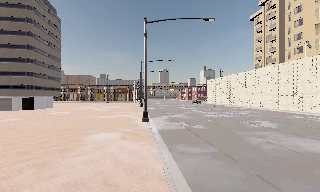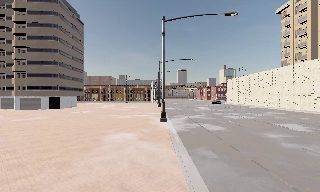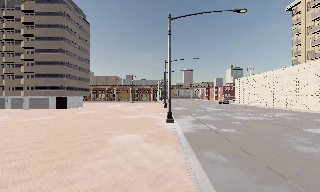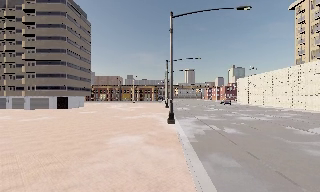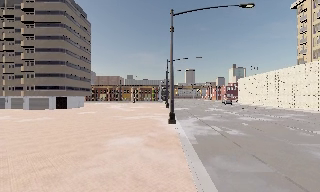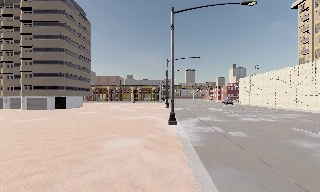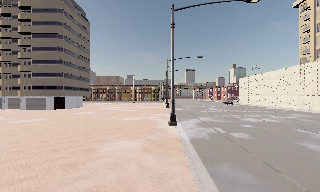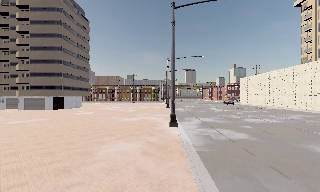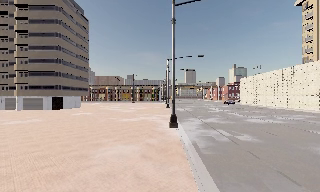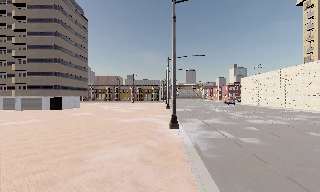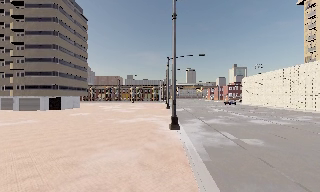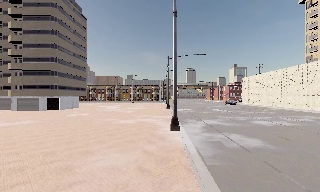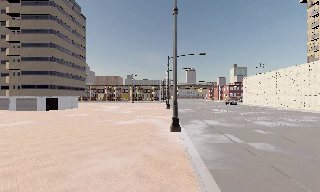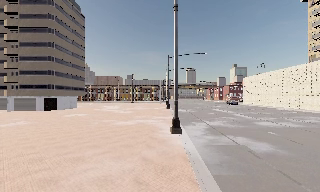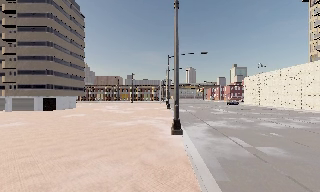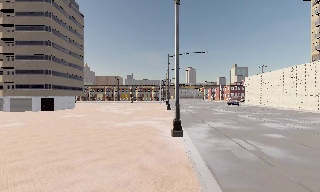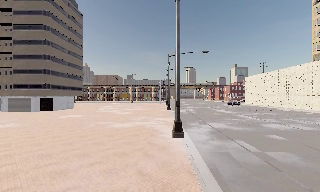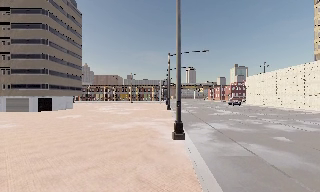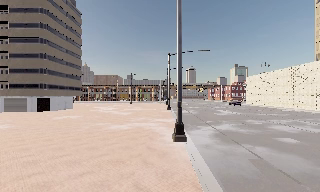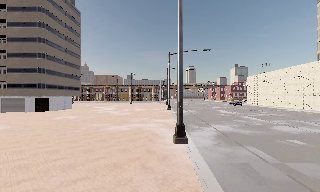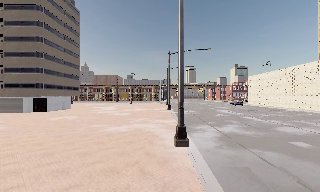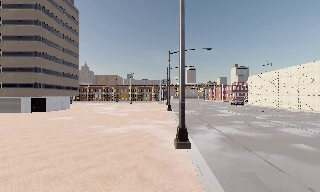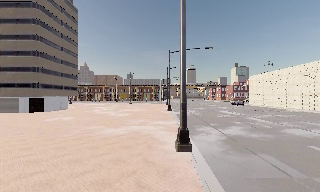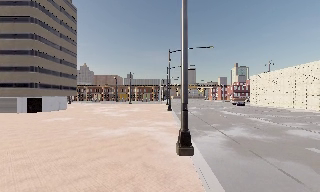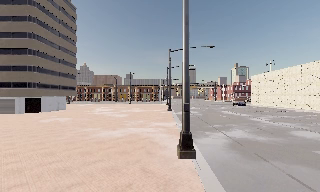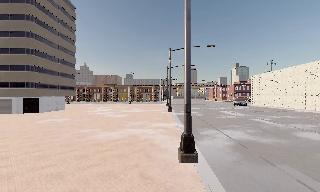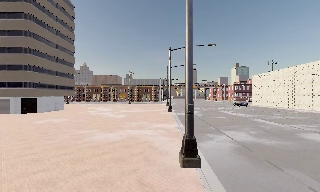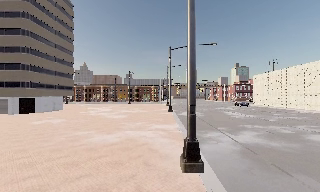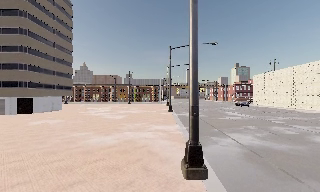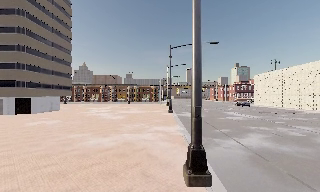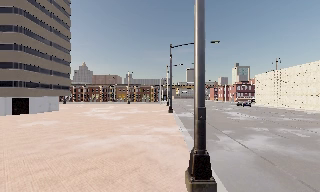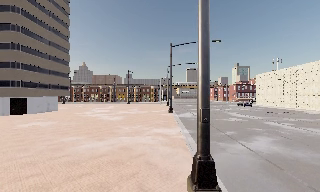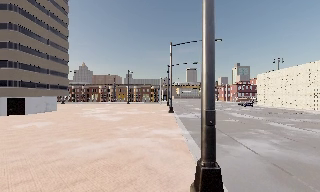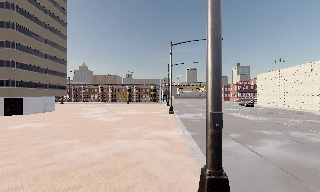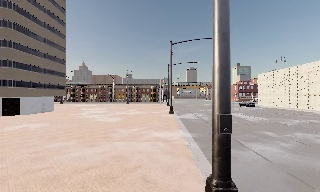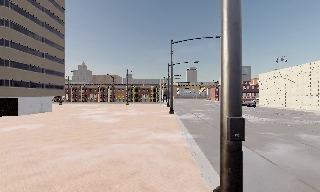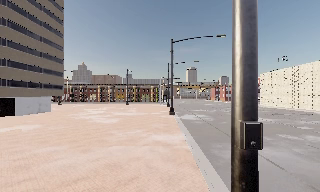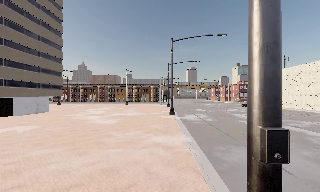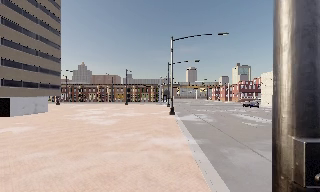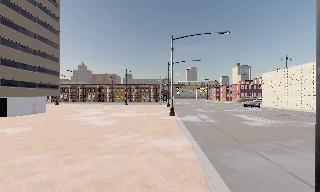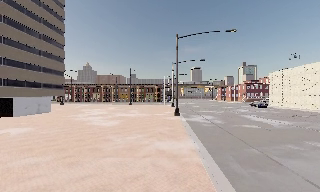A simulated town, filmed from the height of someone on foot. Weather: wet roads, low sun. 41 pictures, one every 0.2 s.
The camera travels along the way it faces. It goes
forward.
0.0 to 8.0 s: The camera pans to its left, which is counterclockwise from overhead, by about 10 degrees. It travels forward, about 16 m, so what stands in front looms larger.
The film runs forward here.
